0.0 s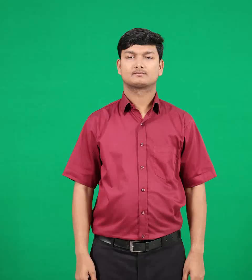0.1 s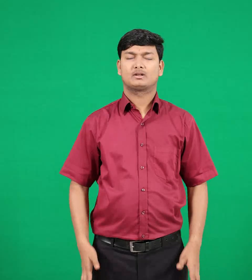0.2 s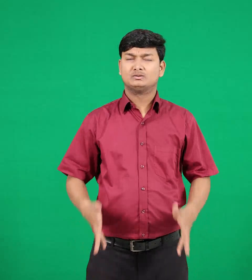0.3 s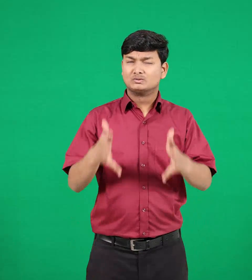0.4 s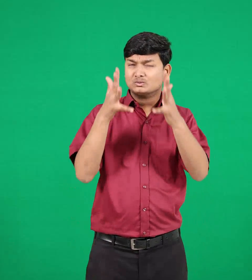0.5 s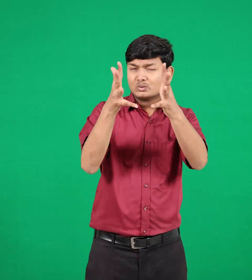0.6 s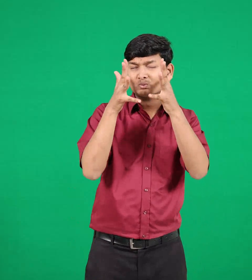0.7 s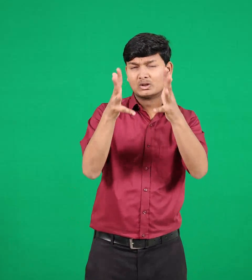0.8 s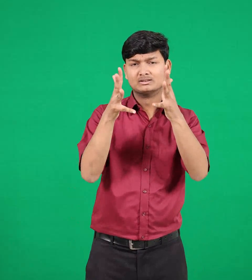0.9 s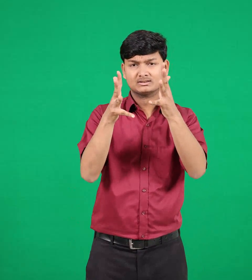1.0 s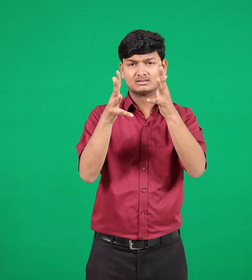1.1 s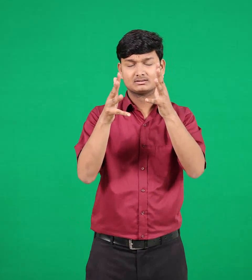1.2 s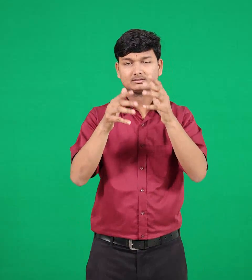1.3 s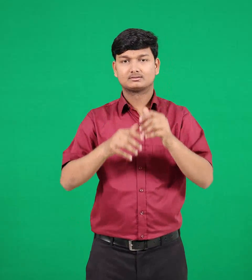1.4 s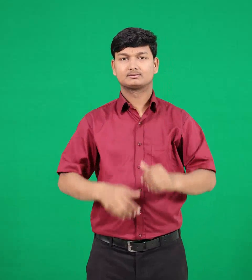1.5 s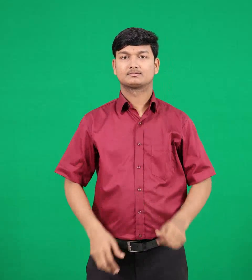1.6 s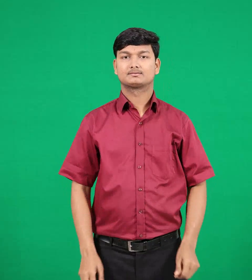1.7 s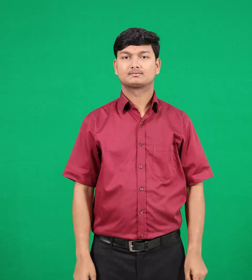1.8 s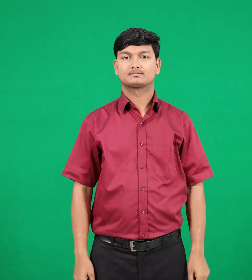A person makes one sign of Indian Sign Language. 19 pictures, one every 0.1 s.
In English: trouble
